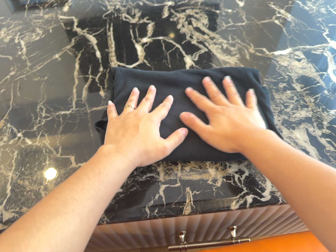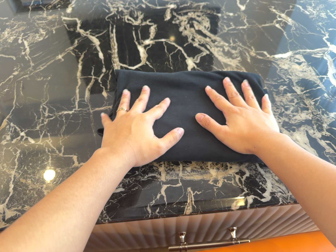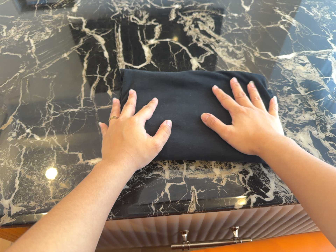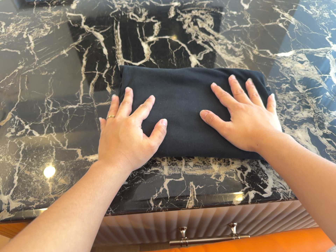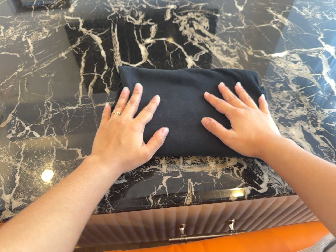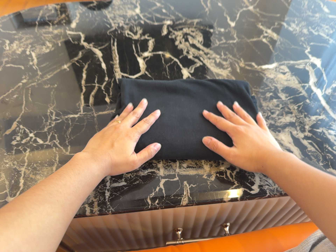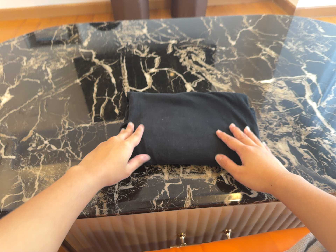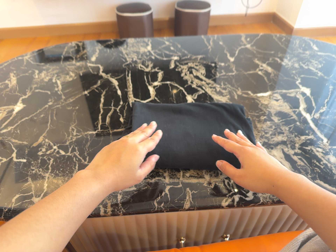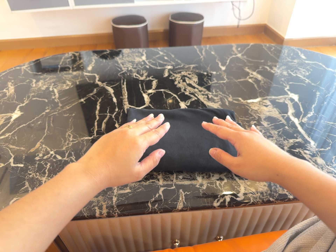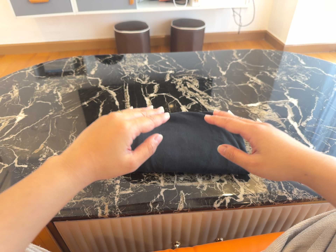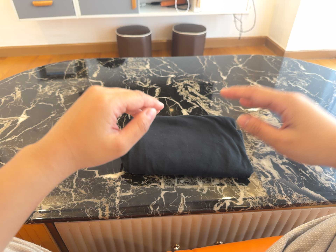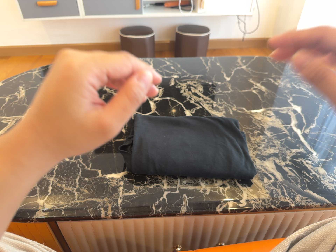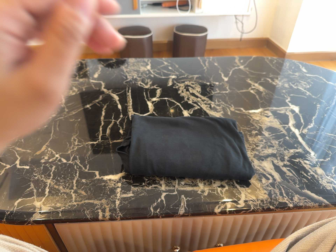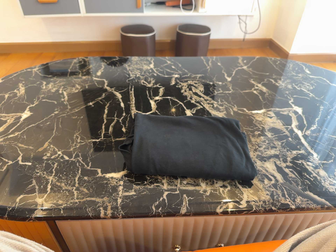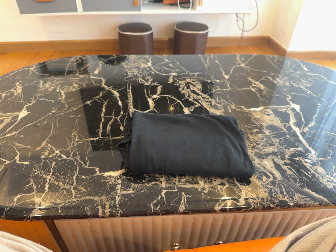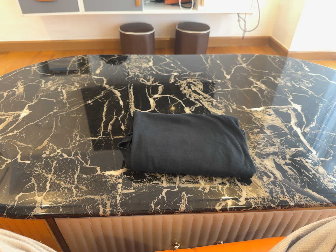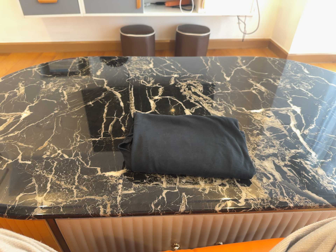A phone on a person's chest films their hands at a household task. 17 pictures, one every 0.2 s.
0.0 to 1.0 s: The camera shifts only a little, or ends up much as it began.
1.0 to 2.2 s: The camera travels backward and toward the bottom of its view, about 12 cm, so what stands in front gets smaller. Its aim tips toward the top of its view by about 15 degrees, and the scene shifts downward.
2.2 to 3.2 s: The camera keeps its place and its aim.
The film runs forward here.
